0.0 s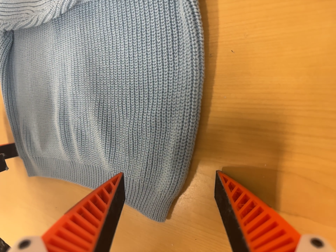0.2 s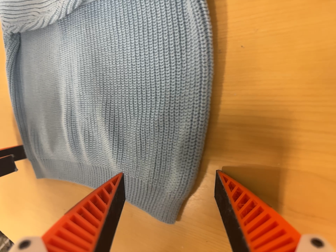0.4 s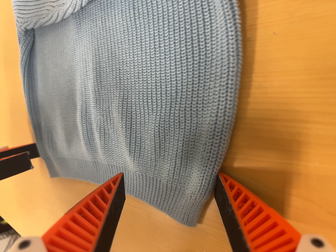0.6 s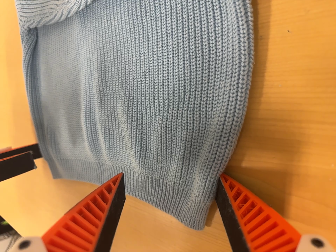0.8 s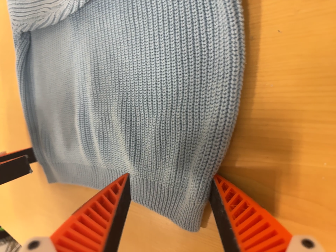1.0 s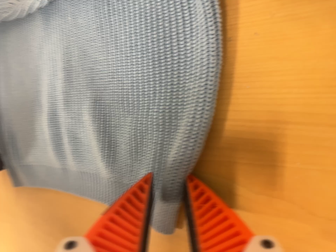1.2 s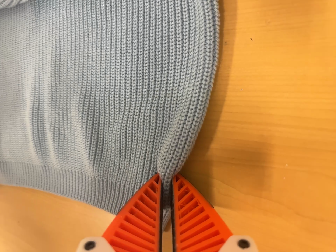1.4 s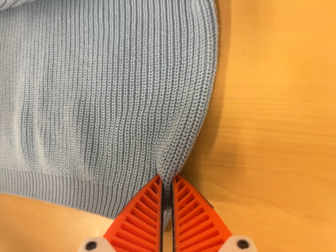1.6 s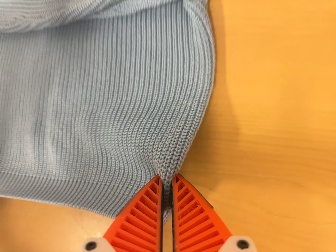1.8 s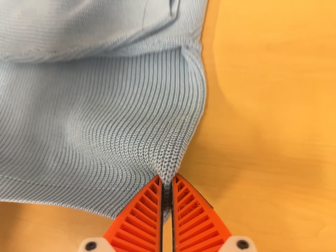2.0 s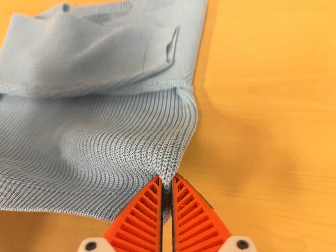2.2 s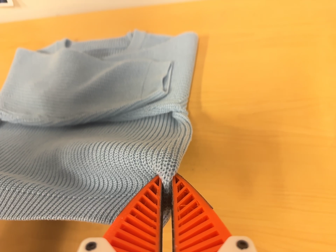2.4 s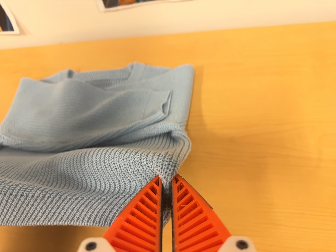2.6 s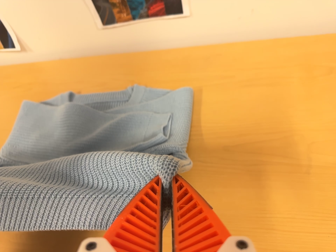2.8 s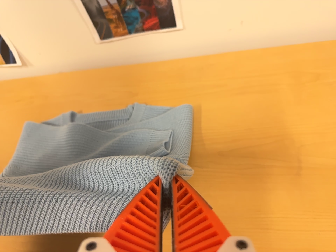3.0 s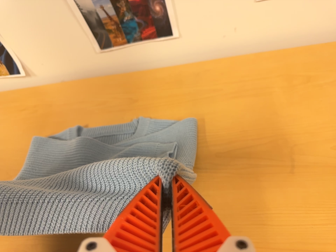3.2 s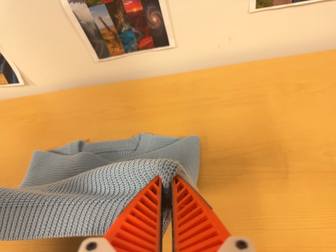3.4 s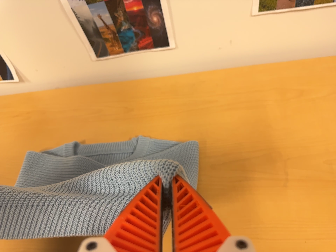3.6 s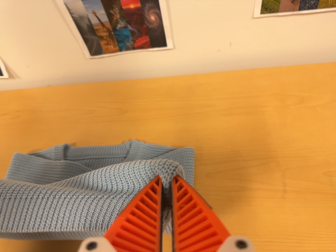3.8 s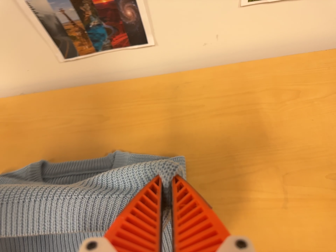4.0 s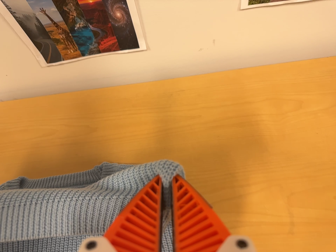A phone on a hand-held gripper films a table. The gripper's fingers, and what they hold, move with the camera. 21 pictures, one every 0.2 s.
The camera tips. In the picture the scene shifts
downward.
The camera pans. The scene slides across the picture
to the left.
0.0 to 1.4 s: The camera pans to its right by about 15 degrees. It travels to its left, about 6 cm.
1.4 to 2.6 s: The camera pans to its right by about 15 degrees. It travels backward, about 18 cm. Its aim tips toward the top of its view by about 35 degrees, and the scene shifts downward.
2.6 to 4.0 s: The camera travels toward the top of its view and forward, about 10 cm, so close, fixed things drift downward.
The film runs forward here.
